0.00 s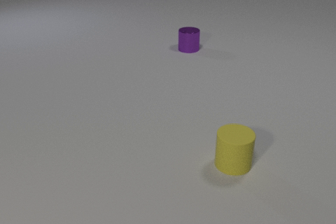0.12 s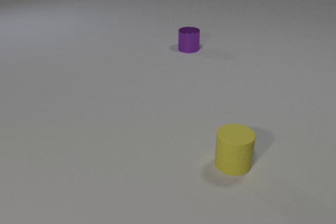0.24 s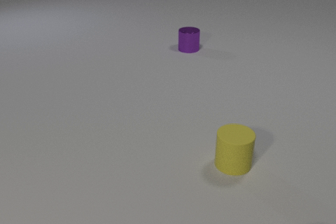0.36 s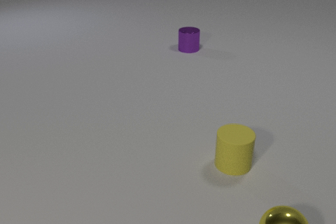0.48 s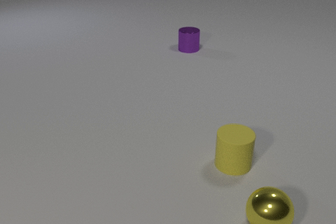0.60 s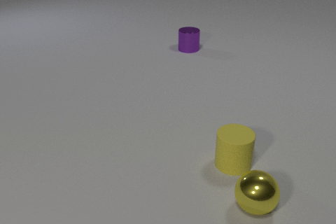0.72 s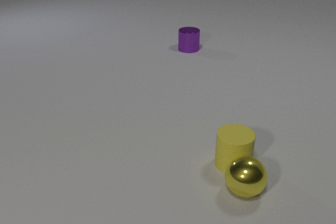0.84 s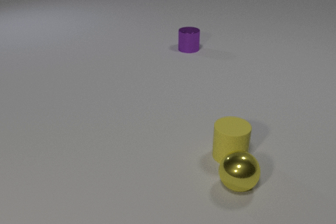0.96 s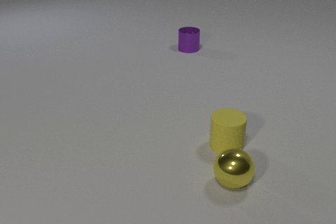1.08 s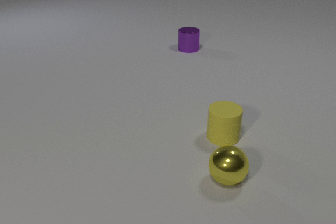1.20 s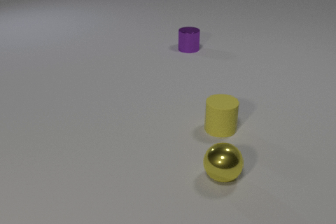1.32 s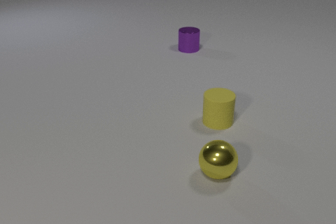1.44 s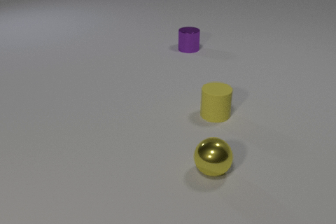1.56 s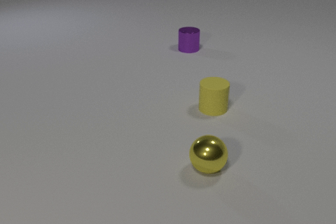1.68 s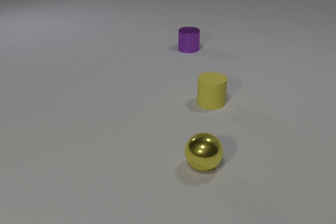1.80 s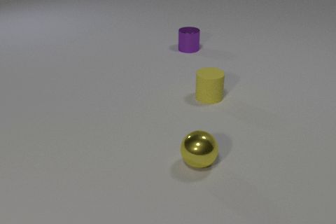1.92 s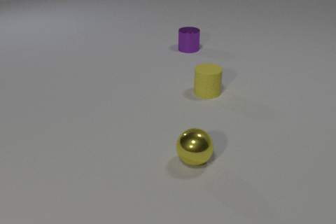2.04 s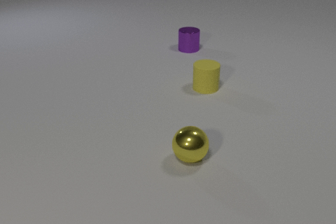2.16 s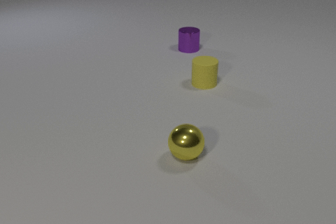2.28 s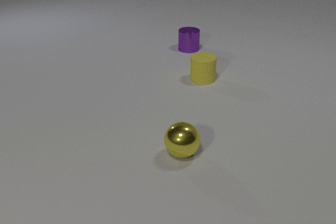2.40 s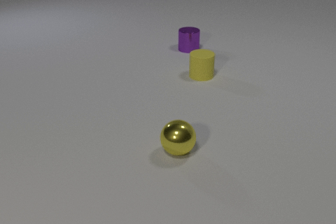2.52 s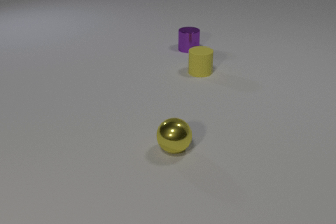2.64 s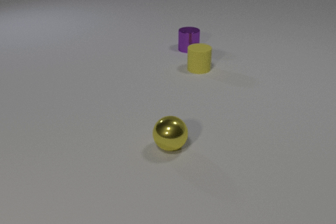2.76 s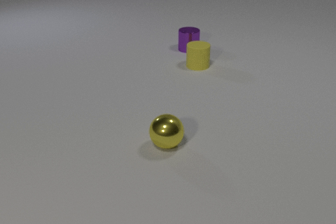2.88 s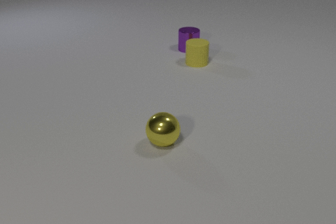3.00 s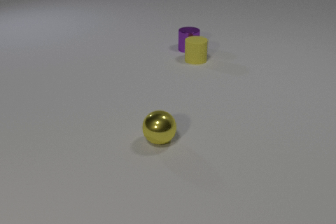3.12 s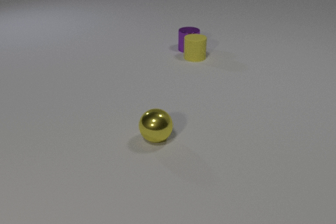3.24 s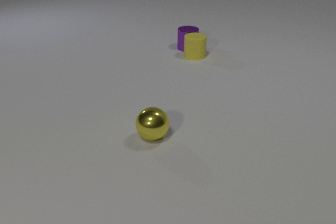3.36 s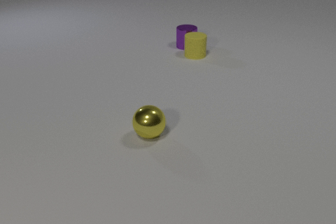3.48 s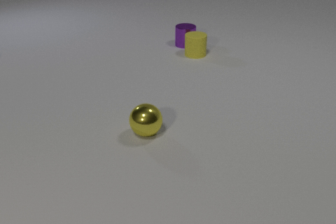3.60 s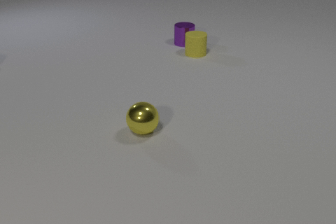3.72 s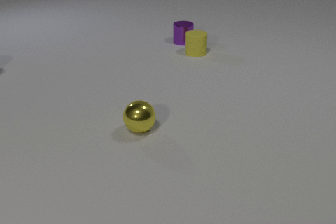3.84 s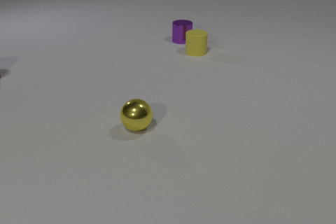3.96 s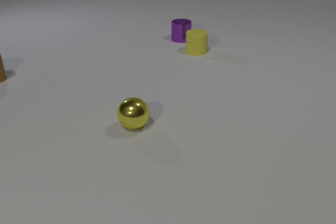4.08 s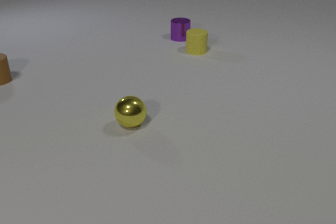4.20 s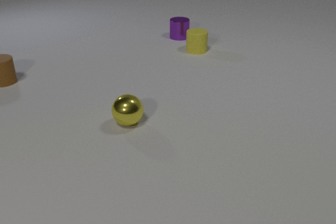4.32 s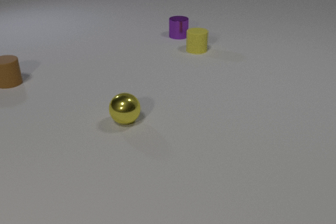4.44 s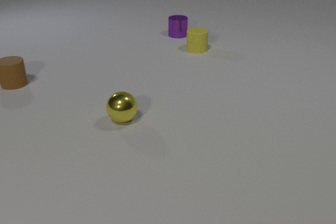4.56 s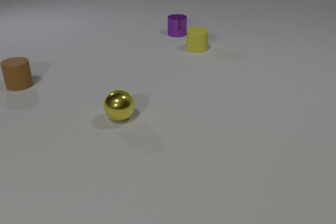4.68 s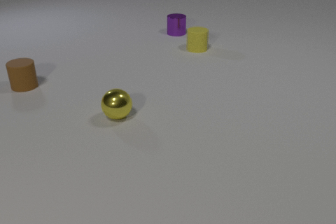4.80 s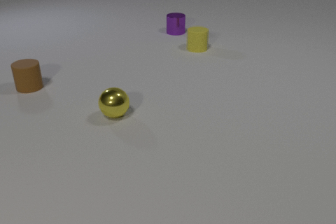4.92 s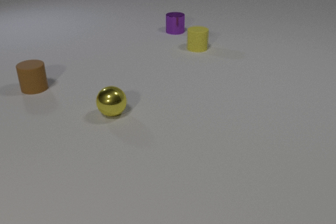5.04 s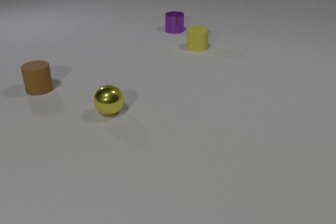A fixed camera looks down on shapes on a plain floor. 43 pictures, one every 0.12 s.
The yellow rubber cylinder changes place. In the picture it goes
away from the camera.
The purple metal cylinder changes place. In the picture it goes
away from the camera.
0.00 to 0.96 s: The yellow metal sphere comes in at the bottom edge, rolls away from the camera and to the left. The yellow rubber cylinder slides away from the camera. The yellow metal sphere and the yellow rubber cylinder collide.
0.96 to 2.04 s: The yellow metal sphere rolls to the left and away from the camera. The yellow rubber cylinder slides away from the camera.
2.04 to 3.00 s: The yellow metal sphere rolls to the left and away from the camera. The yellow rubber cylinder slides away from the camera.
3.00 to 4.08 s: The yellow metal sphere rolls away from the camera and to the left. The yellow rubber cylinder slides away from the camera. The brown rubber cylinder comes in at the left edge, slides toward the camera and to the right. The purple metal cylinder slides away from the camera. The yellow rubber cylinder and the purple metal cylinder collide.
4.08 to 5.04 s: The yellow metal sphere rolls away from the camera and to the left. The yellow rubber cylinder slides away from the camera. The brown rubber cylinder slides to the right and toward the camera. The purple metal cylinder slides away from the camera.
How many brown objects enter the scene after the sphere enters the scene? 1.
What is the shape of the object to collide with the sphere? cylinder.
How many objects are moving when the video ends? 4.
